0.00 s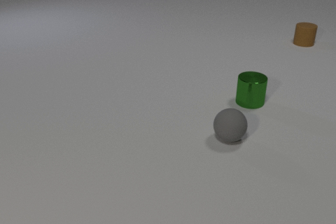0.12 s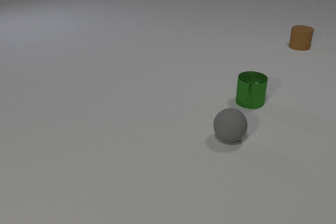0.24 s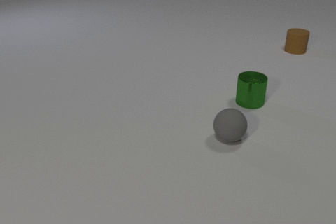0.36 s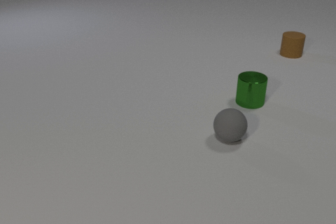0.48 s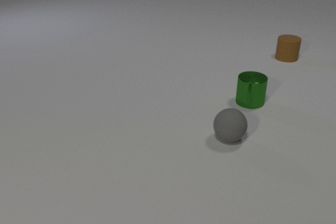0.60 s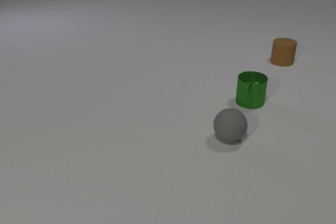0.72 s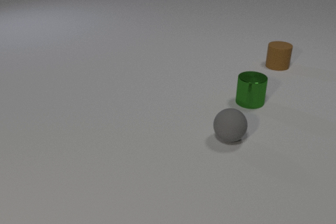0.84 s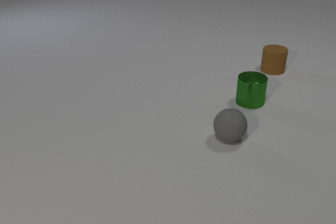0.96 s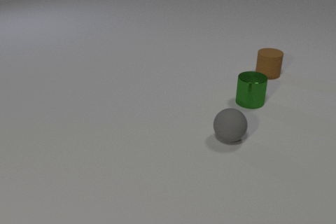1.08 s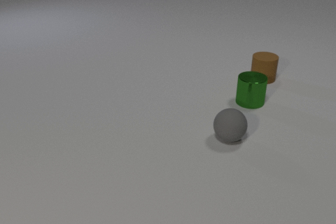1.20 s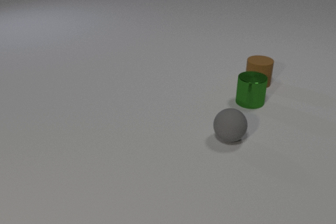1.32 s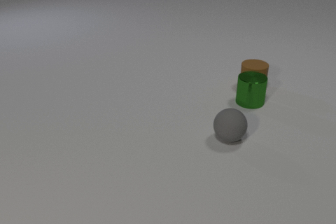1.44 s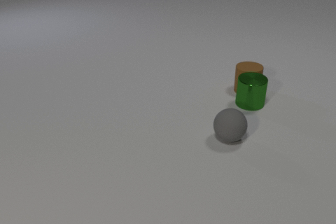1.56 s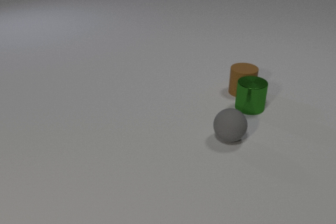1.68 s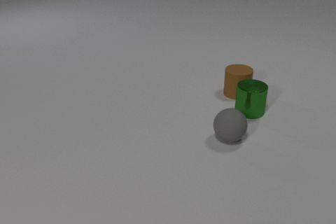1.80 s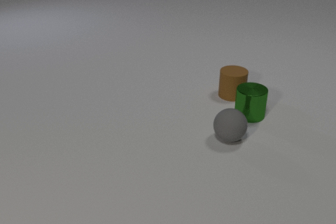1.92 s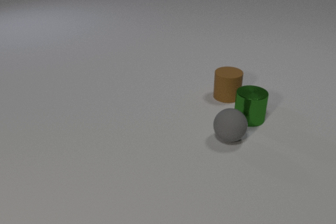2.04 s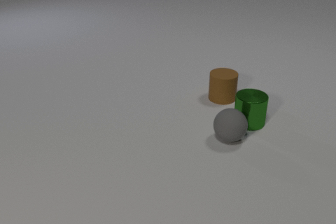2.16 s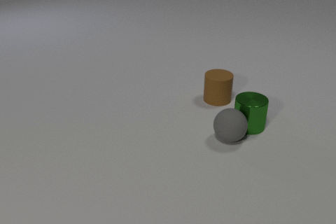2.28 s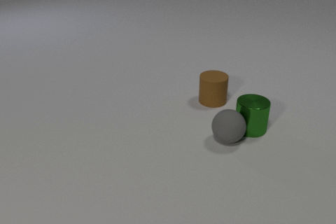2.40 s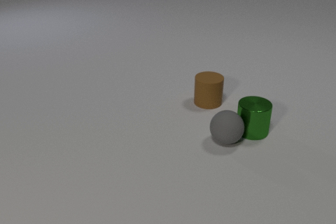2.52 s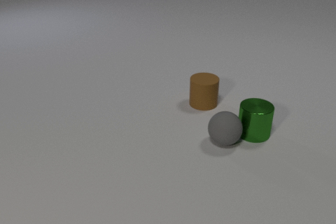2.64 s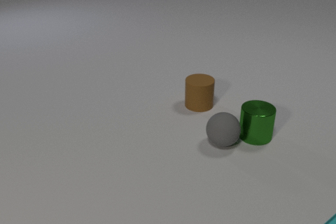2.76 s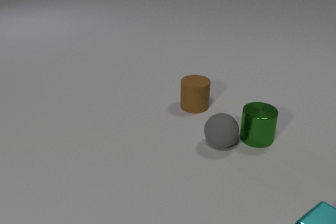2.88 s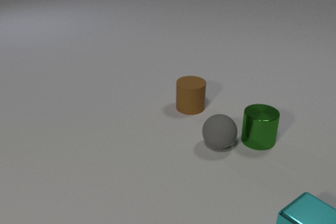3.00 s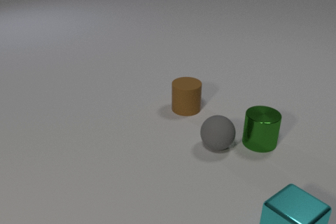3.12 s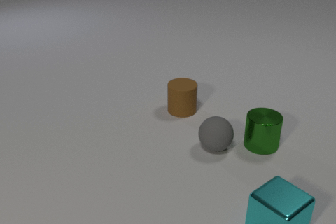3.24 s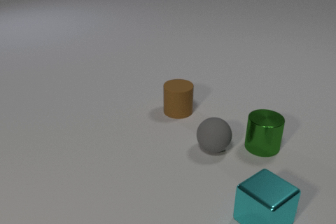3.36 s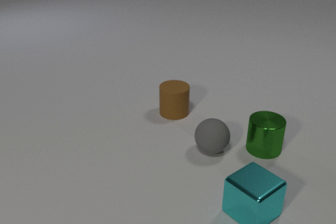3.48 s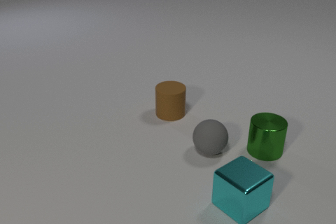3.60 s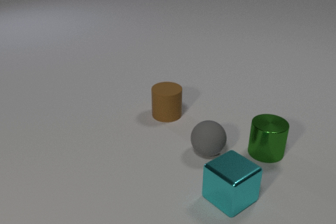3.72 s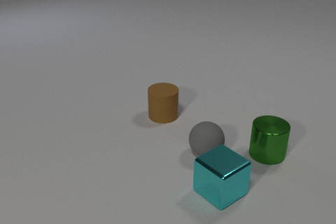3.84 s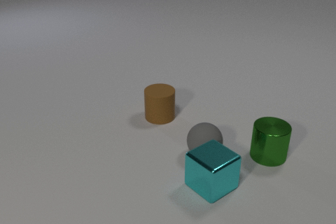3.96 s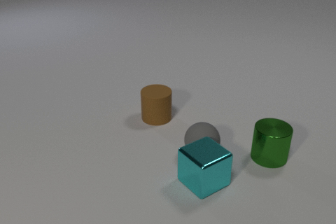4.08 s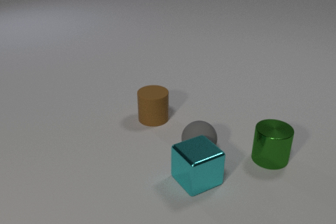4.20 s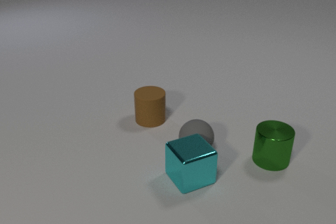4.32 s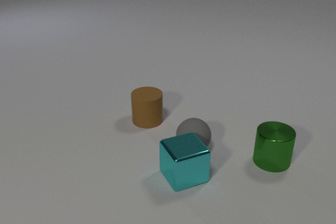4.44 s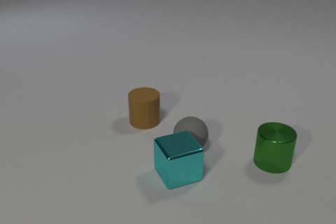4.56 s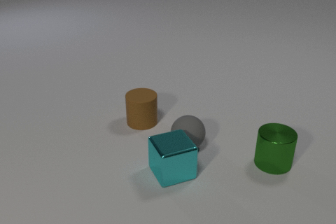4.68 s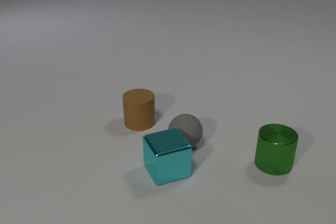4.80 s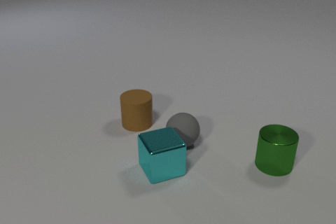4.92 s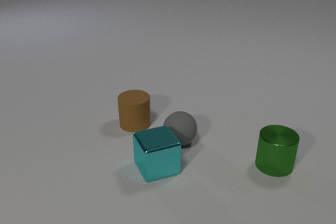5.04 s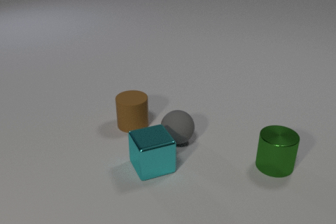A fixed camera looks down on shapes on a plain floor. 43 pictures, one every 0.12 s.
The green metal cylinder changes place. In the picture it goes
toward the camera.
0.00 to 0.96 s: The brown rubber cylinder slides toward the camera.
0.96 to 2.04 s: The brown rubber cylinder slides toward the camera and to the left. The green metal cylinder slides toward the camera. The brown rubber cylinder and the green metal cylinder collide.
2.04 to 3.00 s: The brown rubber cylinder slides to the left and toward the camera. The green metal cylinder slides toward the camera. The gray rubber sphere rolls toward the camera and to the left. The cyan metal cube comes in at the bottom edge, slides to the left and away from the camera. The green metal cylinder and the gray rubber sphere collide.
3.00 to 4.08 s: The brown rubber cylinder slides to the left and toward the camera. The green metal cylinder slides toward the camera and to the right. The gray rubber sphere rolls to the left and toward the camera. The cyan metal cube slides to the left and away from the camera. The gray rubber sphere and the cyan metal cube collide.
4.08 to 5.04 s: The brown rubber cylinder slides to the left and toward the camera. The green metal cylinder slides toward the camera. The gray rubber sphere rolls to the left and away from the camera. The cyan metal cube slides to the left and away from the camera.
How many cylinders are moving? 2.
What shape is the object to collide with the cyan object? sphere.
Are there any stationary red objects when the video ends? no.
